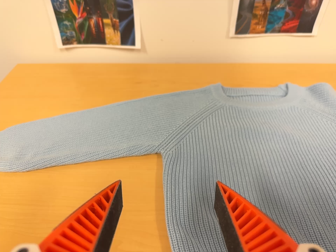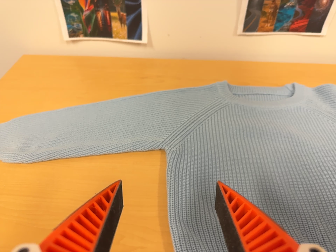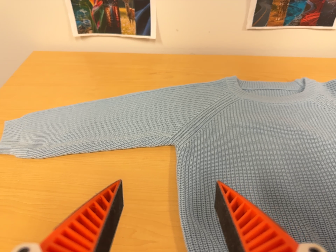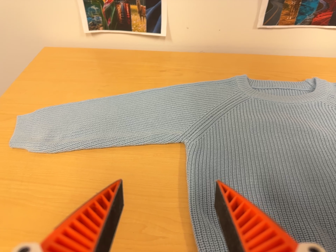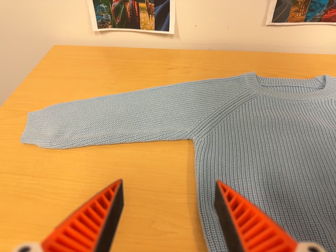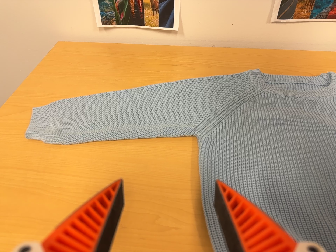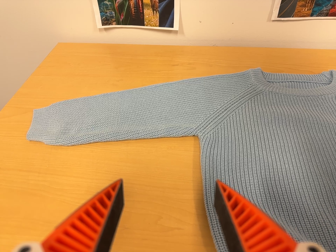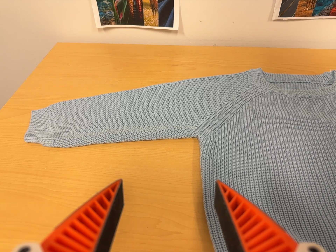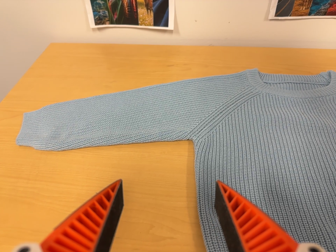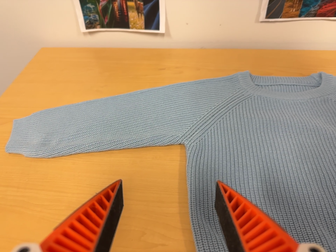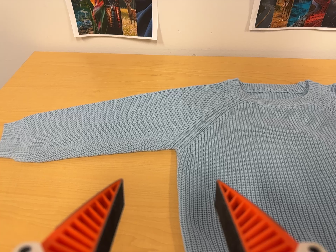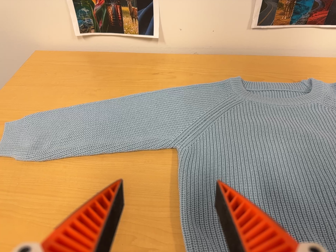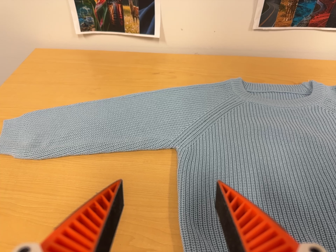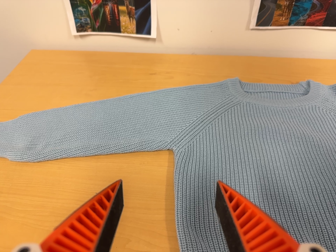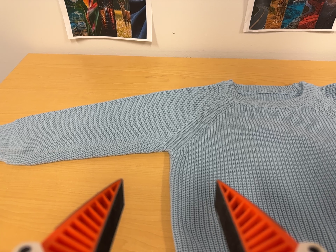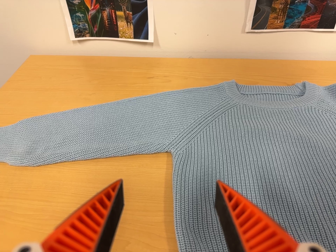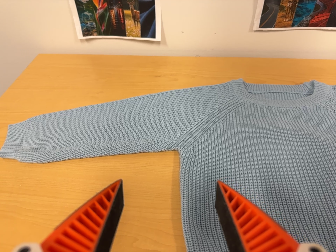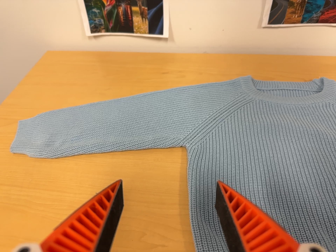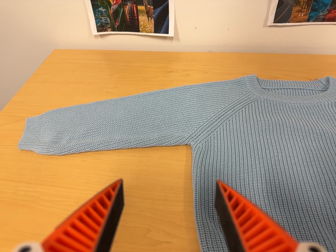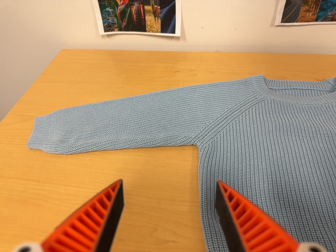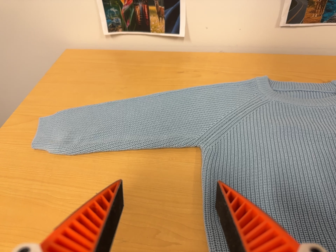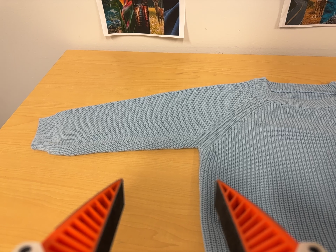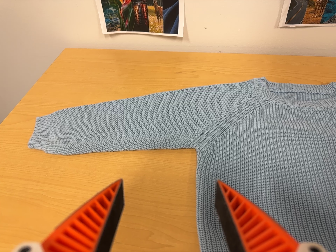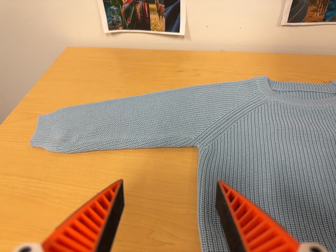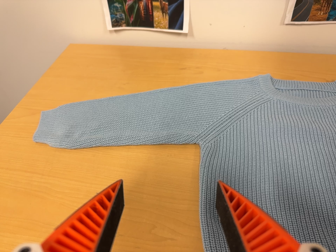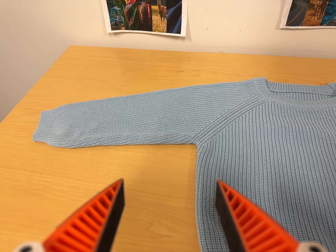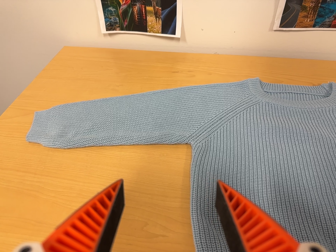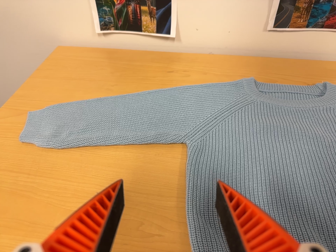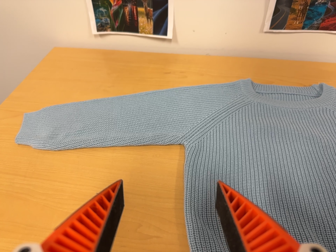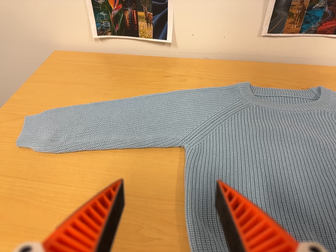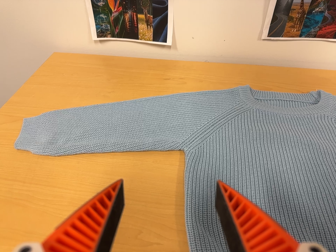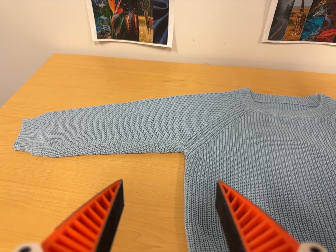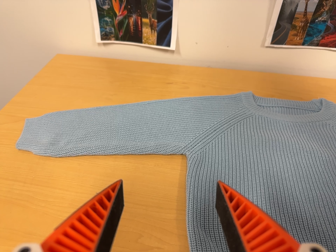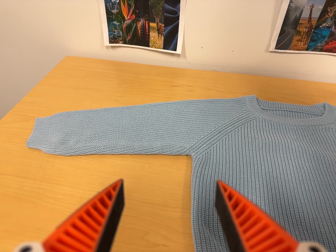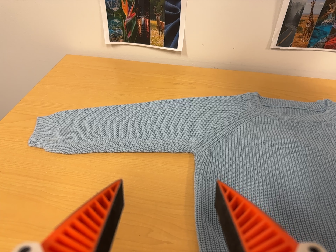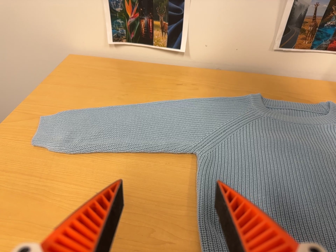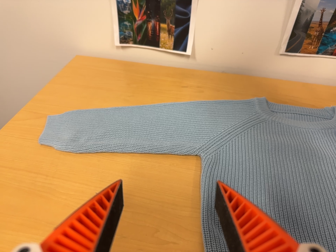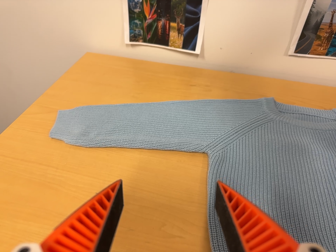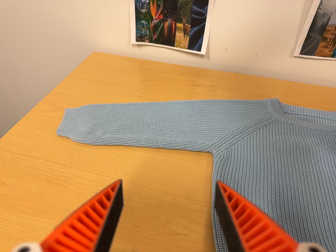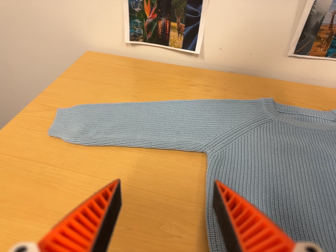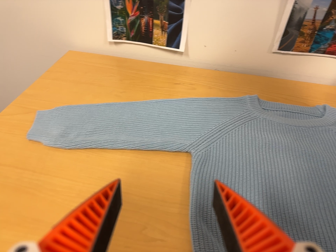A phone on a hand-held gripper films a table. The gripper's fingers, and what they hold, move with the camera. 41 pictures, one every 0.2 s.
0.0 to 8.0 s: The camera rolls about its line of sight by about 10 degrees, and the scene rotates clockwise.
The film runs forward here.
